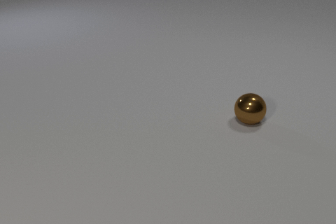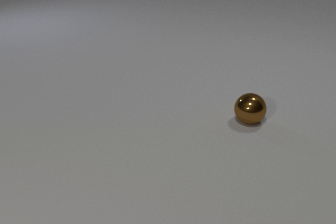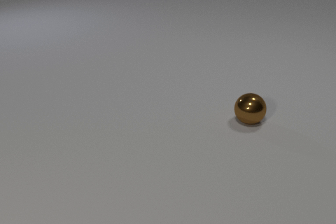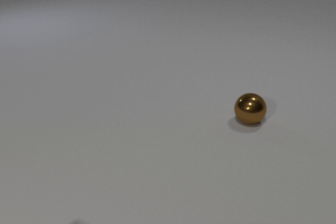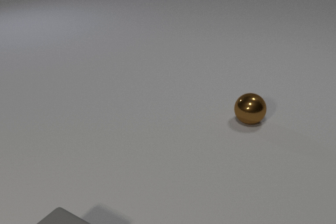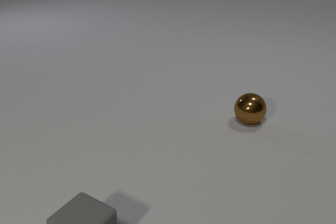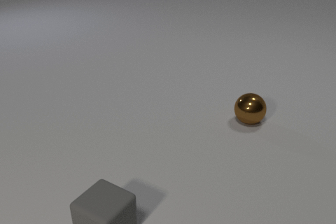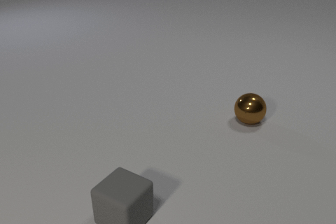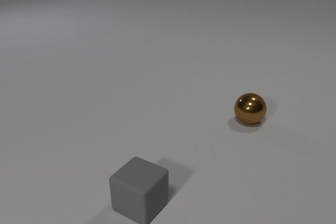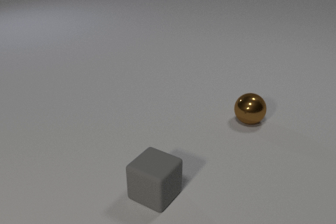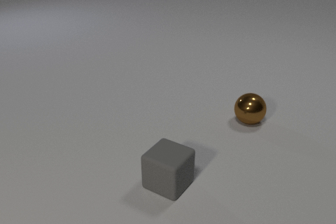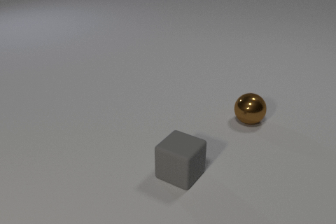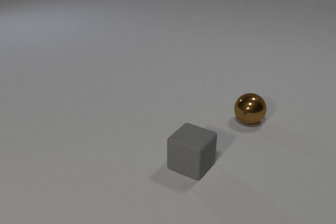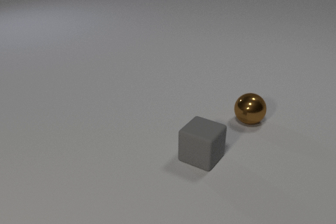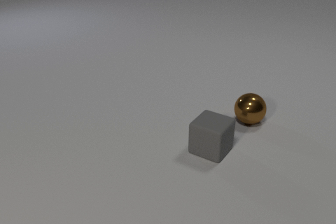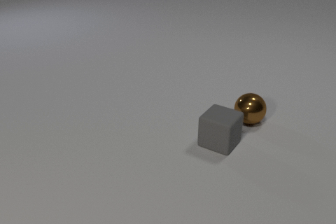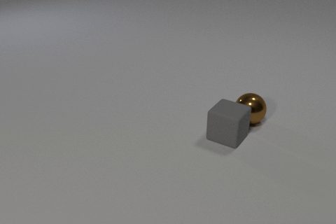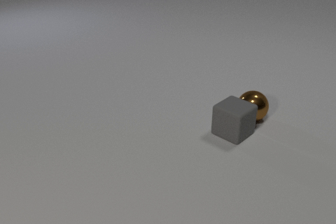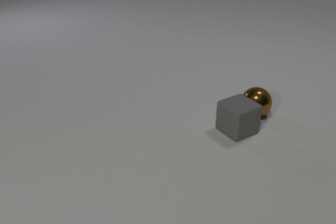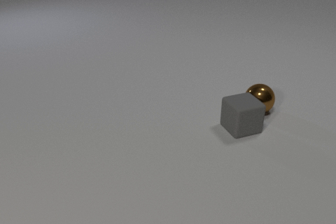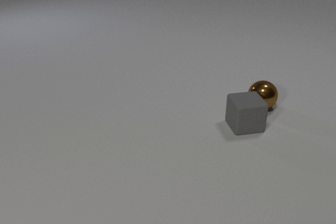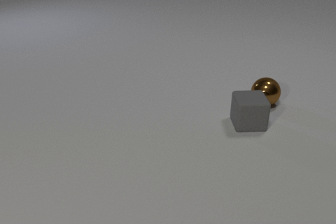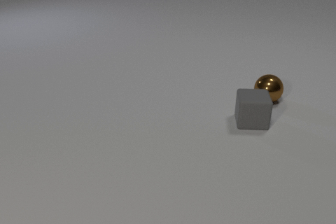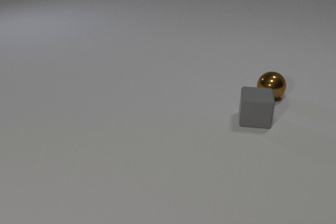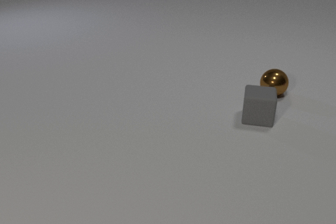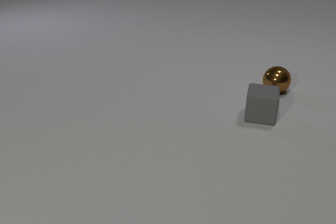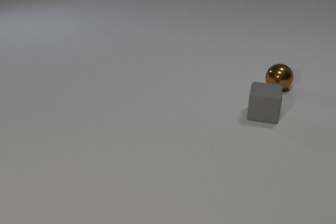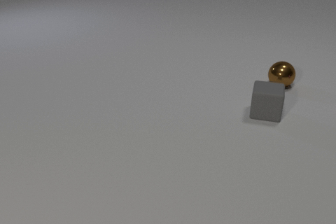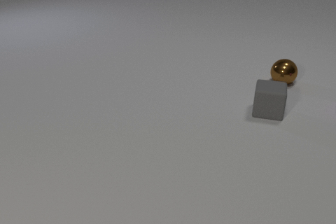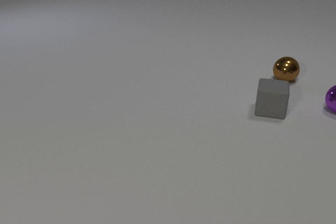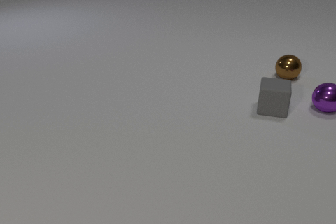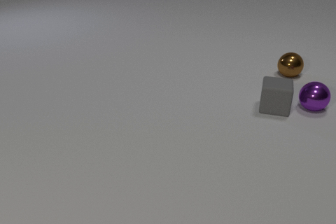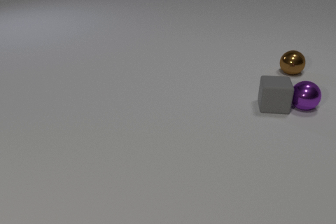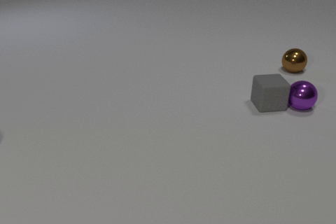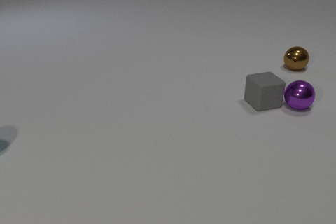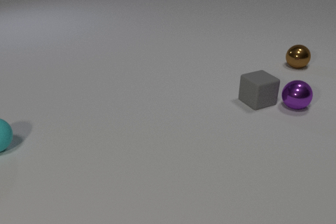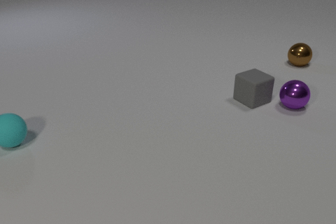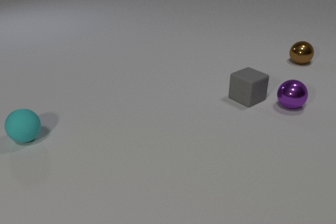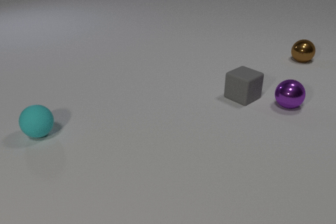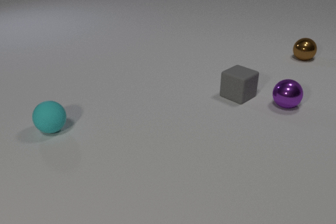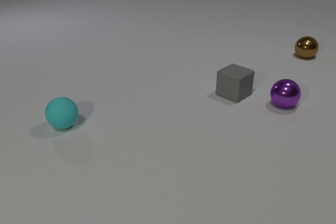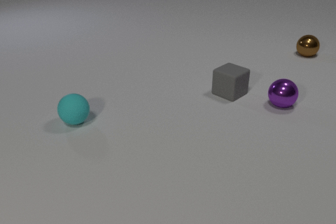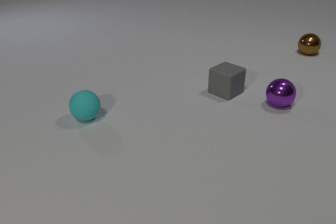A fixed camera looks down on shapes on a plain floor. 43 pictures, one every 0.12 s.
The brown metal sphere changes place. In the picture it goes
away from the camera.
The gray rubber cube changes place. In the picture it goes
away from the camera.
0.00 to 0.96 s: The gray rubber cube comes in at the bottom edge, slides to the right and away from the camera.
0.96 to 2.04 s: The gray rubber cube slides away from the camera and to the right. The gray rubber cube and the brown metal sphere collide.
2.04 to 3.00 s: The gray rubber cube slides away from the camera and to the right, spins clockwise seen from above by about 60 degrees, its near face sliding to the left. The brown metal sphere rolls away from the camera.
3.00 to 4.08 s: The gray rubber cube slides away from the camera, spins counterclockwise seen from above by about 30 degrees, its near face sliding to the right. The brown metal sphere rolls away from the camera. The purple metal sphere comes in at the right edge, rolls to the left. The gray rubber cube and the purple metal sphere collide.
4.08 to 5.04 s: The gray rubber cube slides to the left and away from the camera, spins counterclockwise seen from above by about 30 degrees, its near face sliding to the right. The brown metal sphere rolls away from the camera. The purple metal sphere rolls to the left. The cyan rubber sphere comes in at the left edge, rolls to the right.
How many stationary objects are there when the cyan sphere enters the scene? 0.
What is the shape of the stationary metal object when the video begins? sphere.
What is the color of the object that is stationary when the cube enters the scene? brown.
